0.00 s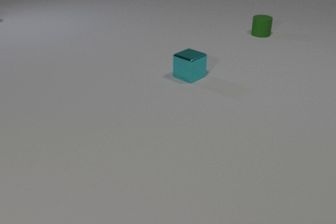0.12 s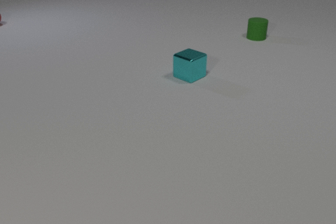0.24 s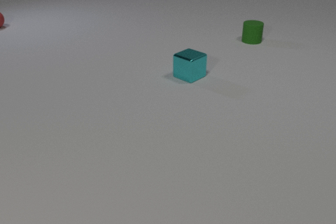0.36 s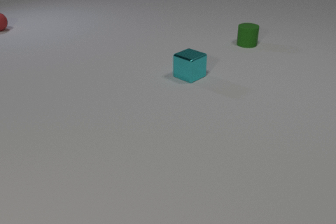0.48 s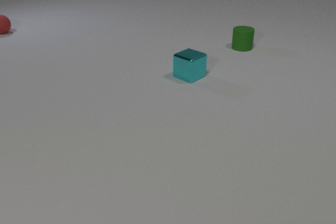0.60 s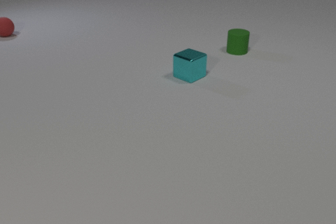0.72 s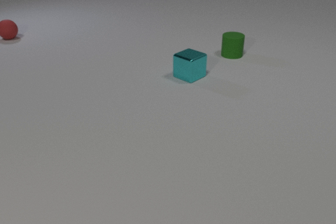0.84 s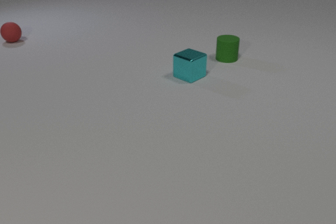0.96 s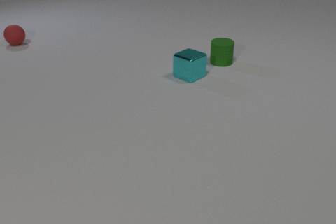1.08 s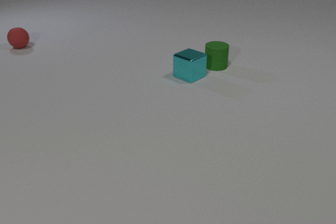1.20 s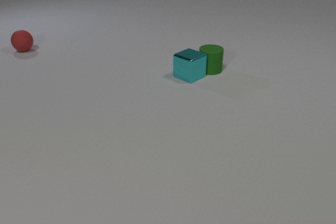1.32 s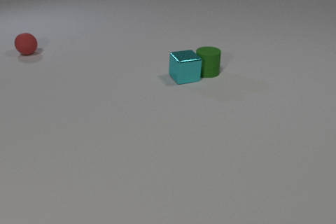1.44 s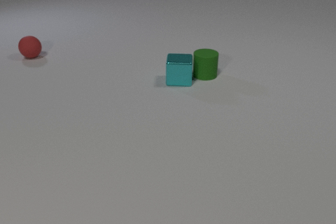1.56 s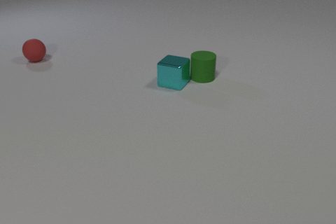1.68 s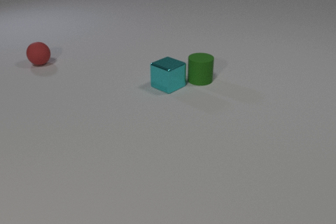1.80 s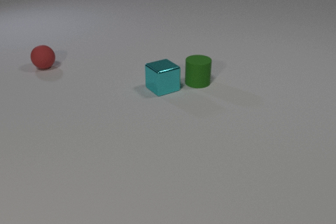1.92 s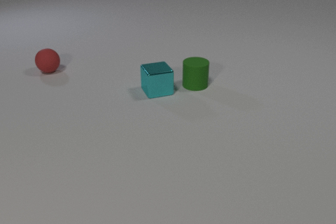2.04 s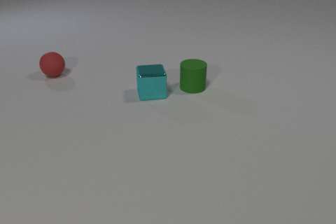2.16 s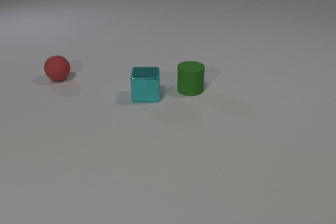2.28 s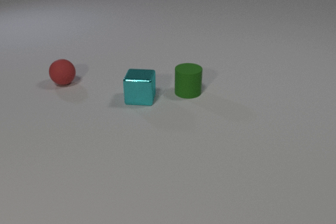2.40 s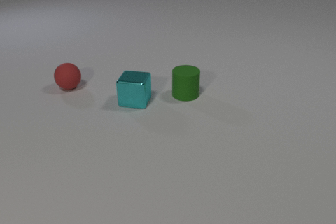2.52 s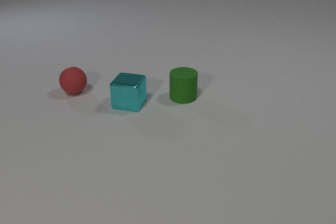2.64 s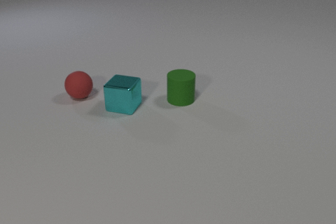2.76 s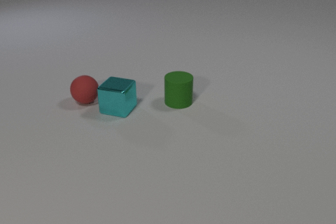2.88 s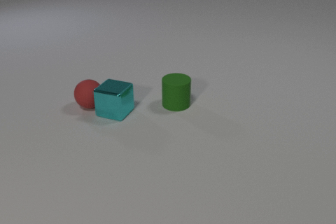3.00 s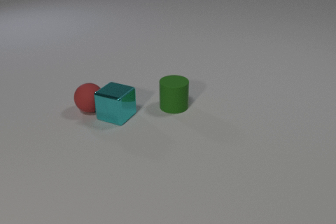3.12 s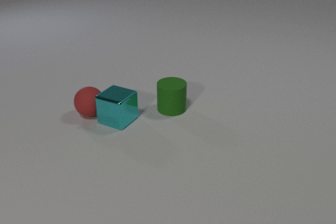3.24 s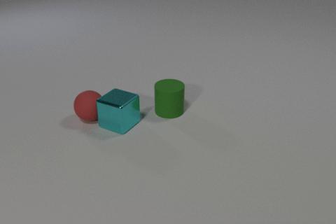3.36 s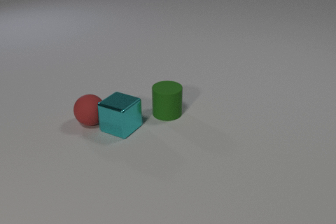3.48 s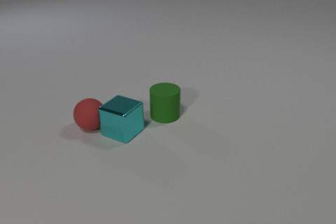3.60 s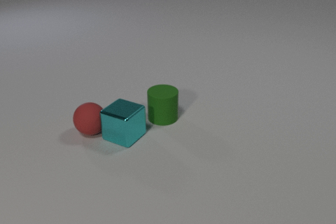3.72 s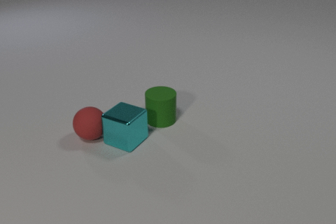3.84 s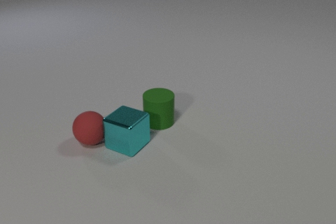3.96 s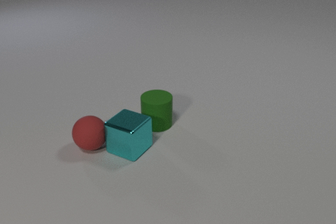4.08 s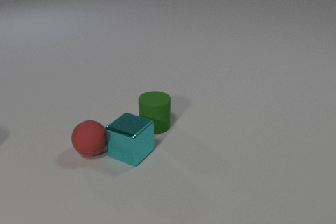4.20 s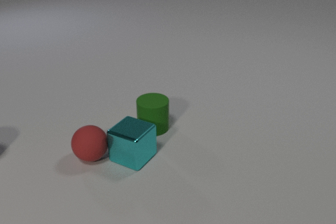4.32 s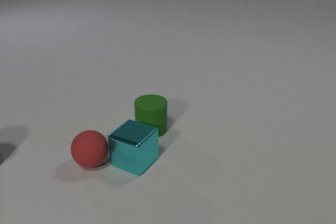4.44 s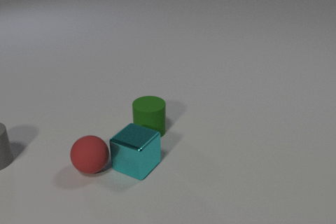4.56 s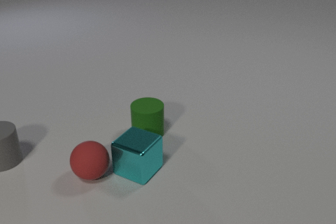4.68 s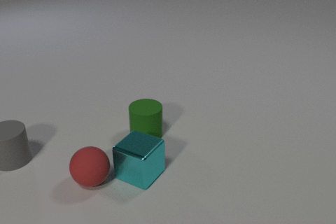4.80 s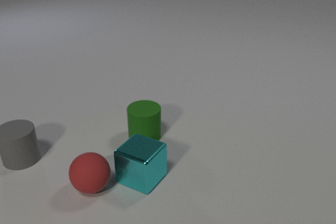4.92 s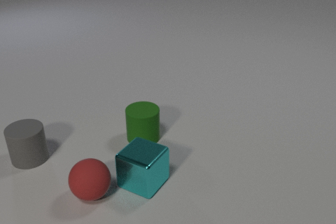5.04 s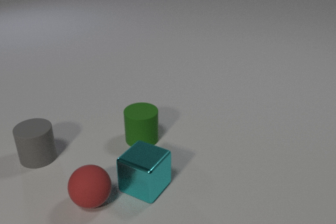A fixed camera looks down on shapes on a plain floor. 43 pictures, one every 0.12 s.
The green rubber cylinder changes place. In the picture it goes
toward the camera.
The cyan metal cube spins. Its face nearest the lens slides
to the left.
0.00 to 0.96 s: The green rubber cylinder slides toward the camera and to the left. The red rubber sphere comes in at the left edge, rolls toward the camera.
0.96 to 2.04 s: The green rubber cylinder slides toward the camera and to the left. The cyan metal cube slides toward the camera and to the left, spins clockwise seen from above by about 120 degrees, its near face sliding to the left. The red rubber sphere rolls toward the camera. The green rubber cylinder and the cyan metal cube collide.
2.04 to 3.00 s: The green rubber cylinder slides toward the camera and to the left. The cyan metal cube slides toward the camera and to the left, spins so that its near face slides to the left, clockwise seen from above. The red rubber sphere rolls toward the camera. The cyan metal cube and the red rubber sphere collide.
3.00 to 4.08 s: The green rubber cylinder slides toward the camera and to the left. The cyan metal cube slides toward the camera. The red rubber sphere rolls toward the camera.
4.08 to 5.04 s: The green rubber cylinder slides toward the camera and to the left. The cyan metal cube slides toward the camera. The red rubber sphere rolls toward the camera. The gray rubber cylinder comes in at the left edge, slides to the right.
How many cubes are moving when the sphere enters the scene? 0.
How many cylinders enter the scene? 1.
How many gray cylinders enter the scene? 1.
